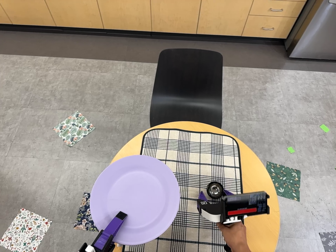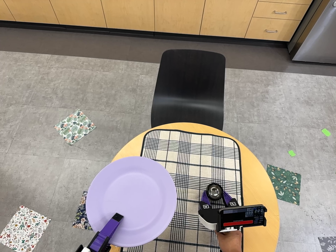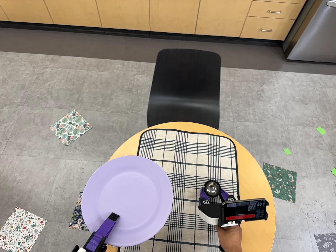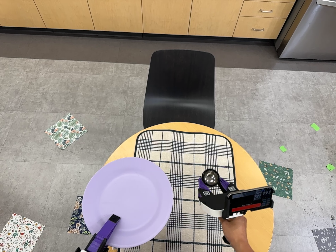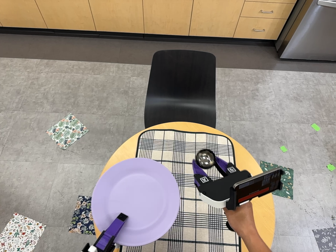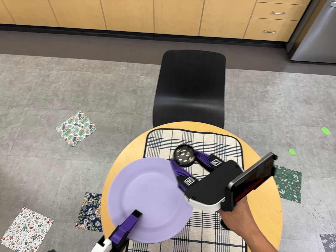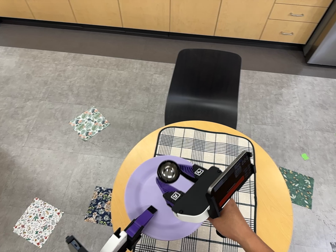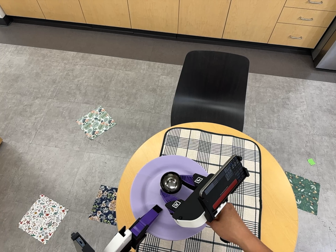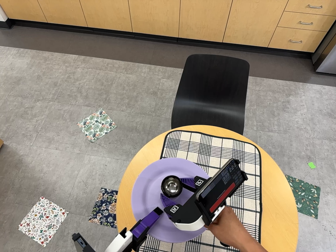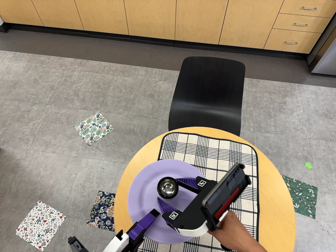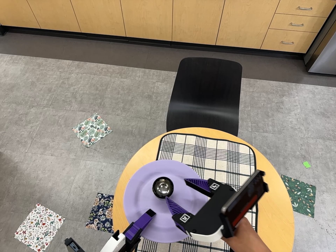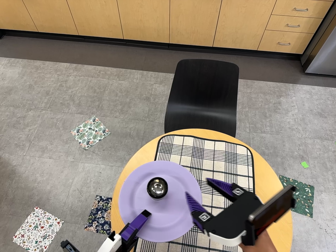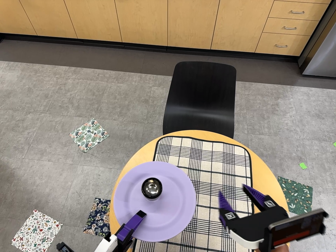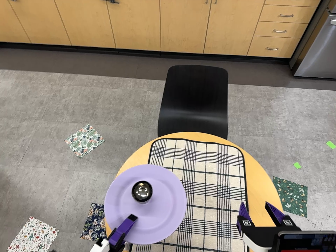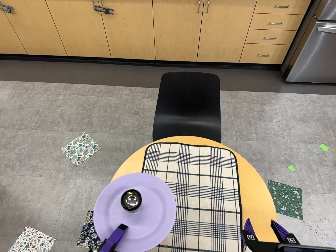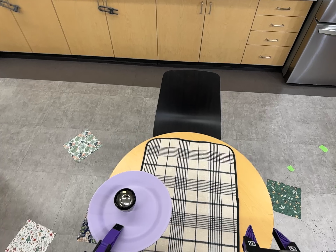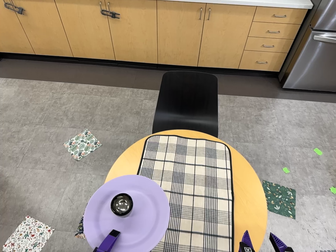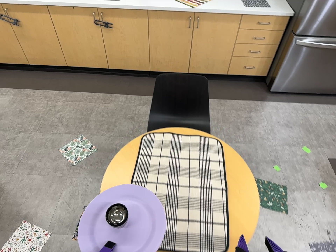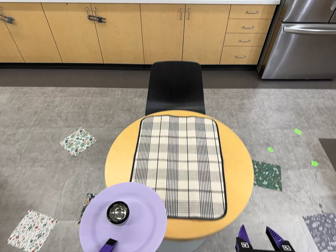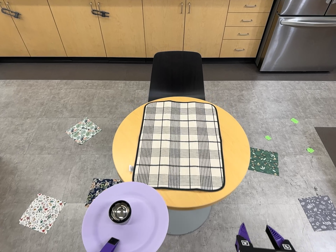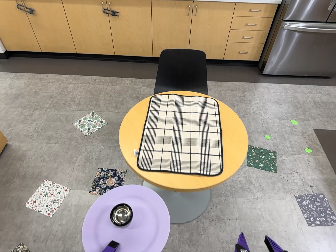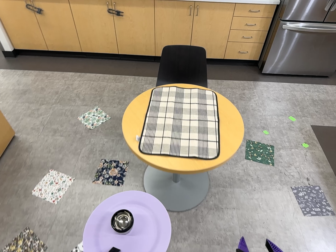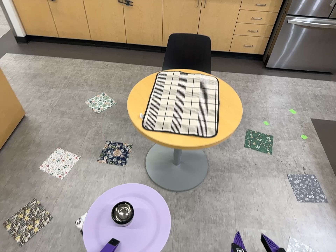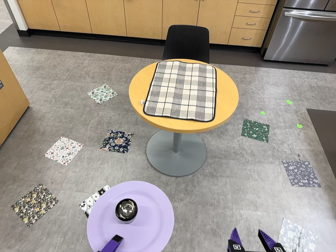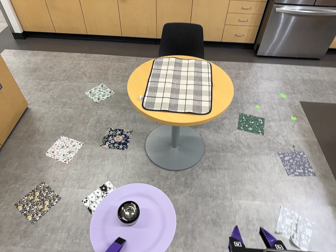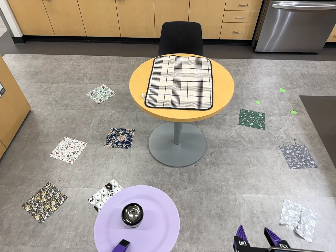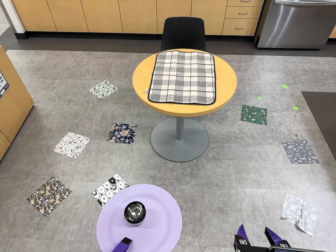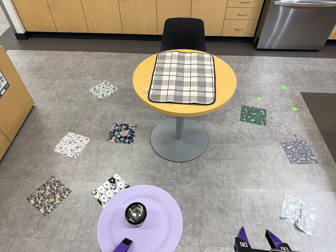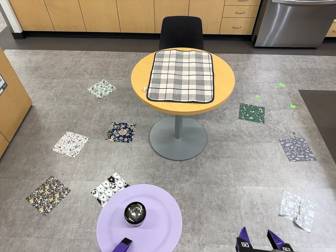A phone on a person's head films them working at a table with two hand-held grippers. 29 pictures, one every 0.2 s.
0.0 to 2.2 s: The camera shifts only a little, or ends up much as it began.
2.2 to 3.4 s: The camera travels toward the bottom of its view and backward, about 28 cm, so close, fixed things drift upward. Its aim tips toward the top of its view by about 10 degrees.
3.4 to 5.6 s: The camera travels toward the bottom of its view and backward, about 90 cm, so close, fixed things drift upward.
The film runs backward here.
